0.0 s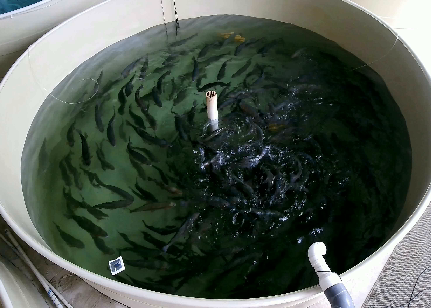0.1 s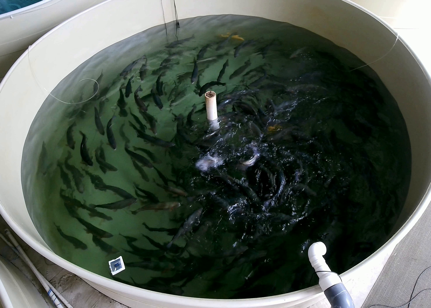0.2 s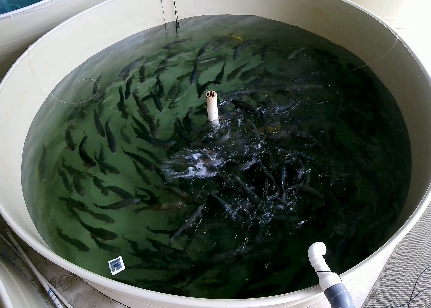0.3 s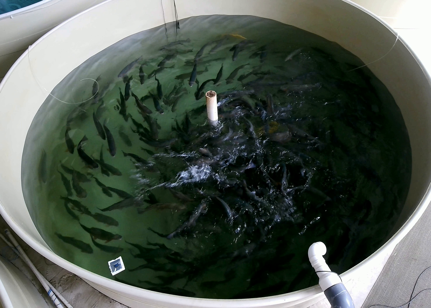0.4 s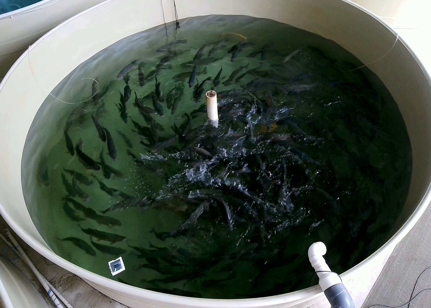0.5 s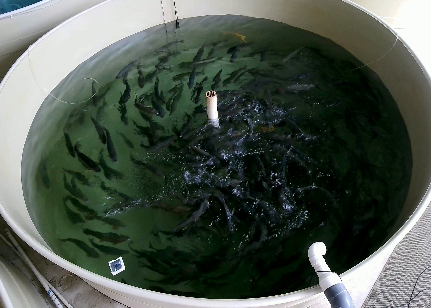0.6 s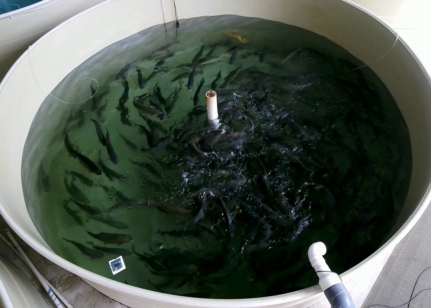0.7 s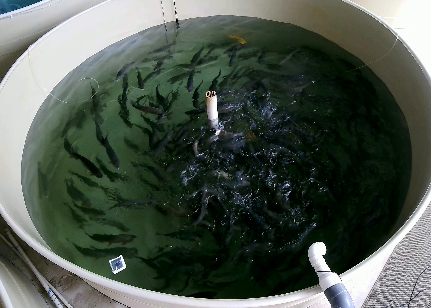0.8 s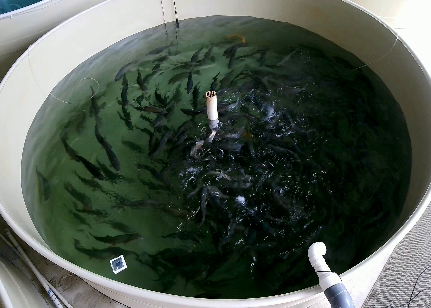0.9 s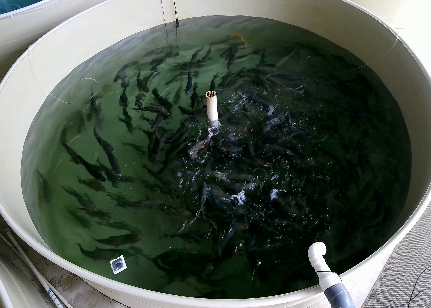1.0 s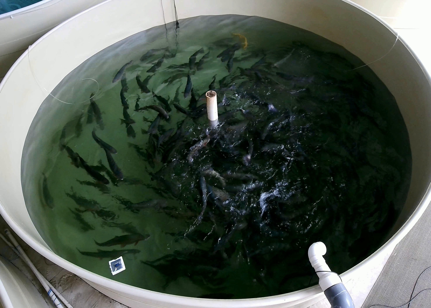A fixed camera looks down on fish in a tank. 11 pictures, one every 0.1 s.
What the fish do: Weak feeding.
